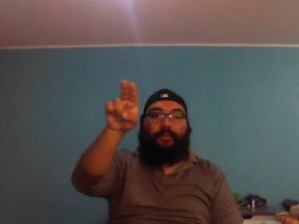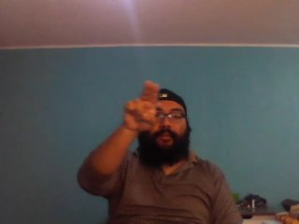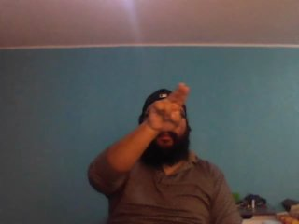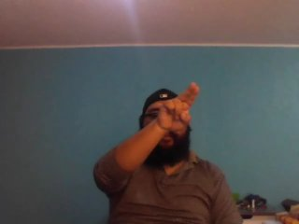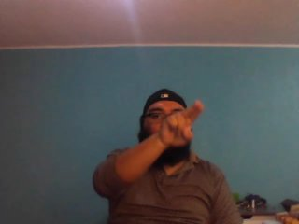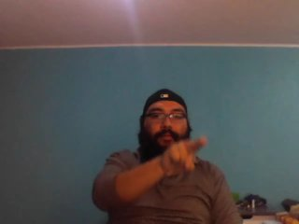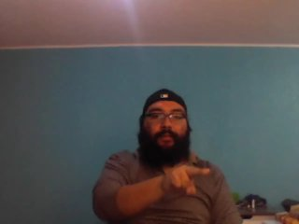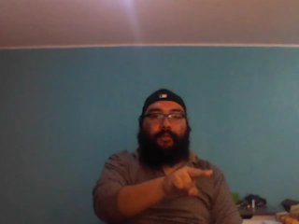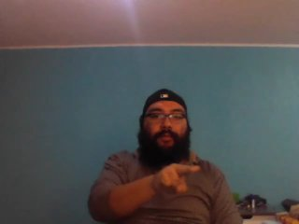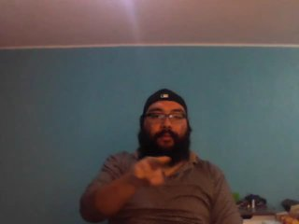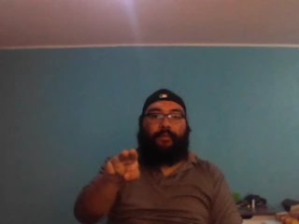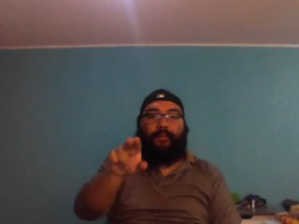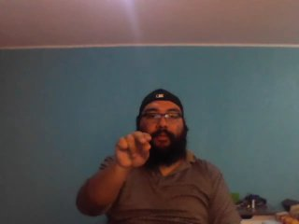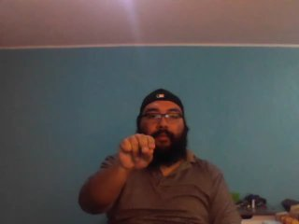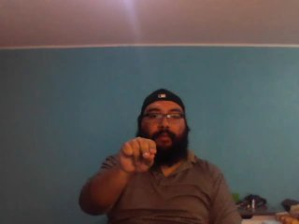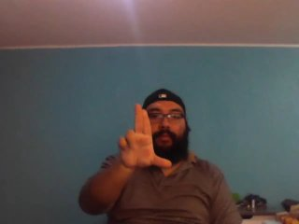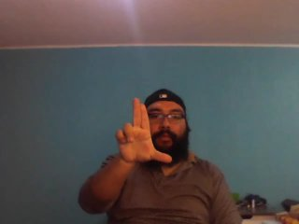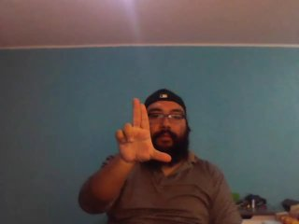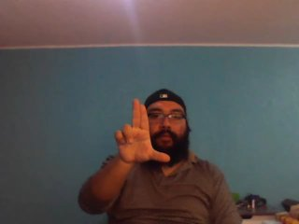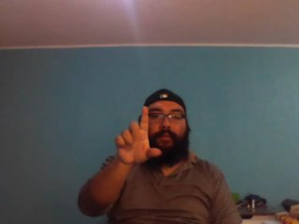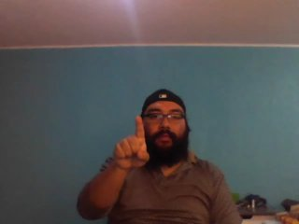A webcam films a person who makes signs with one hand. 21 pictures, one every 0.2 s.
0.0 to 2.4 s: Pointing with two fingers.
2.5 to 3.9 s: Zoom in.
